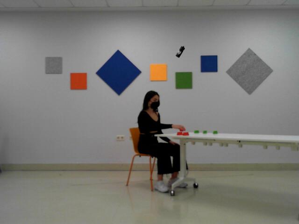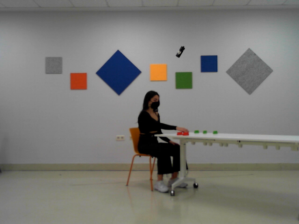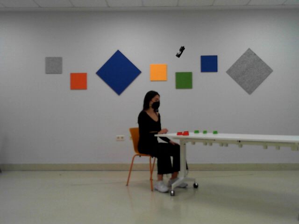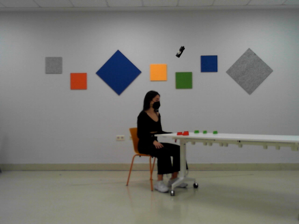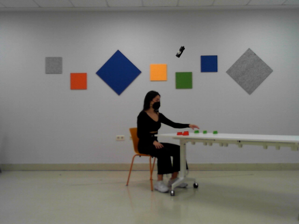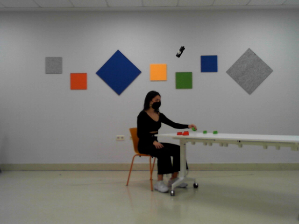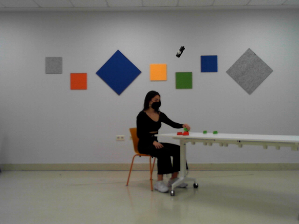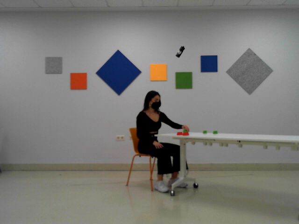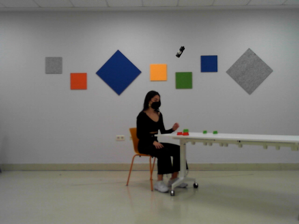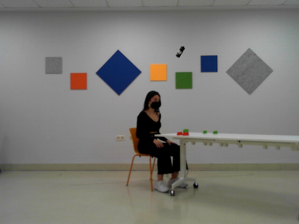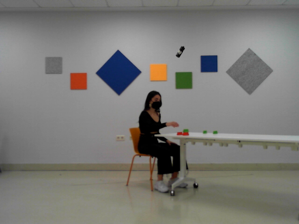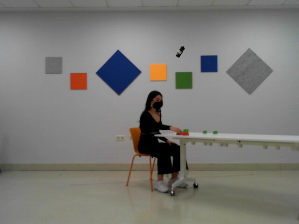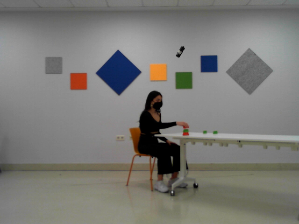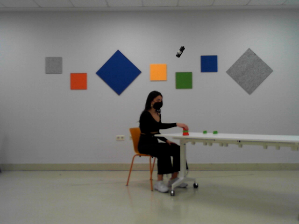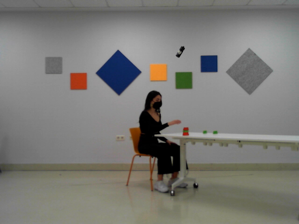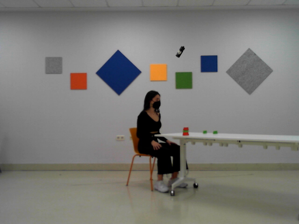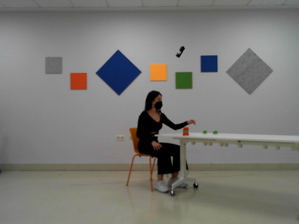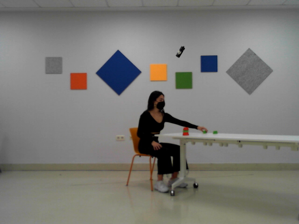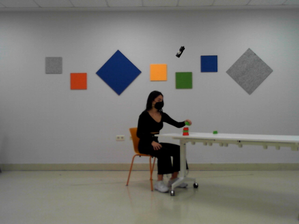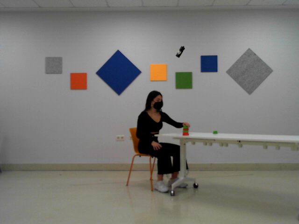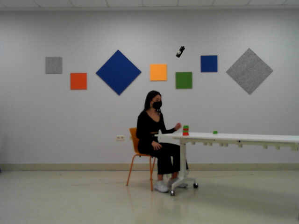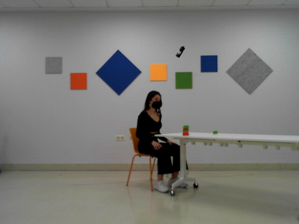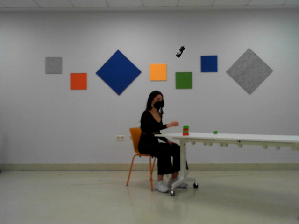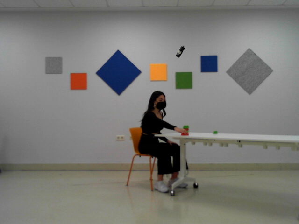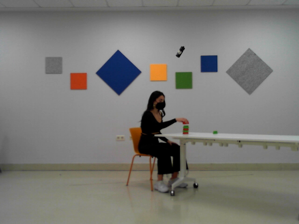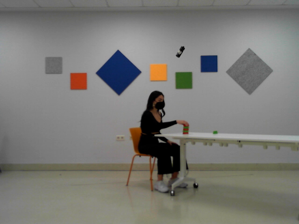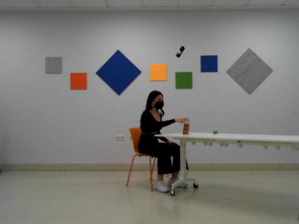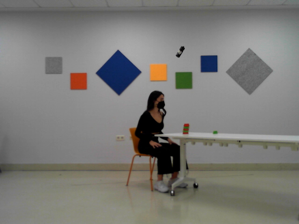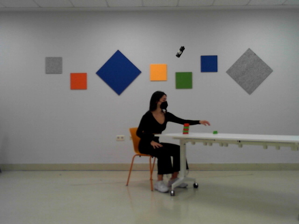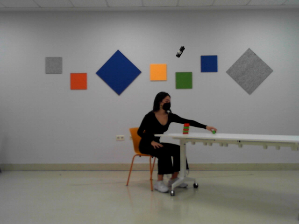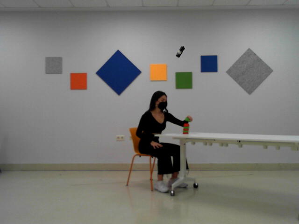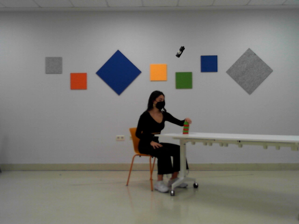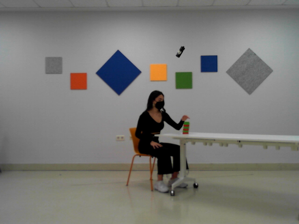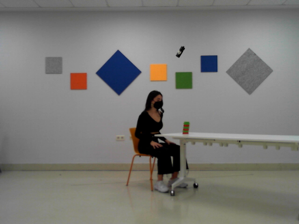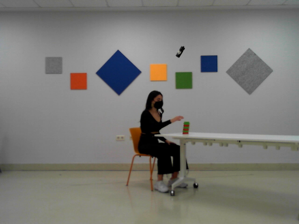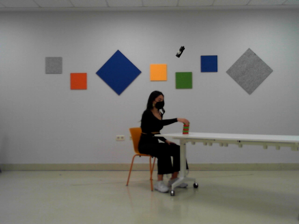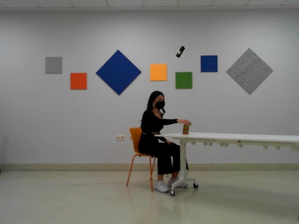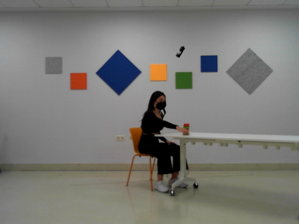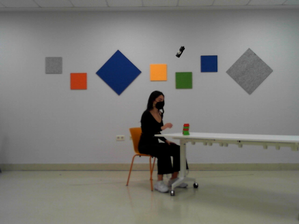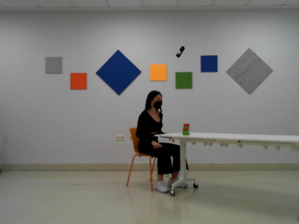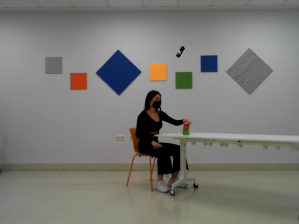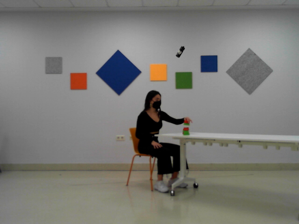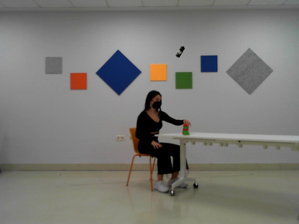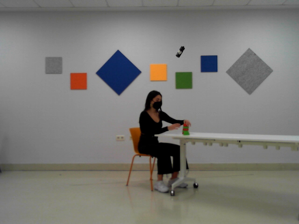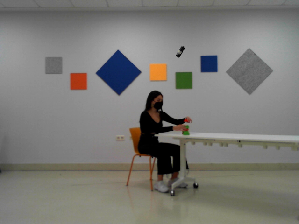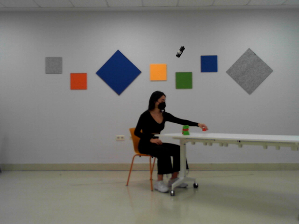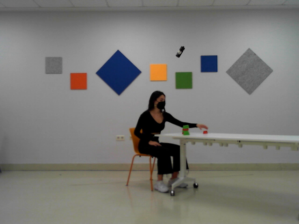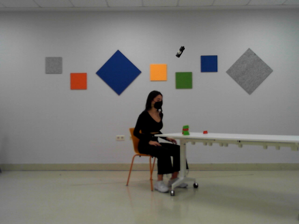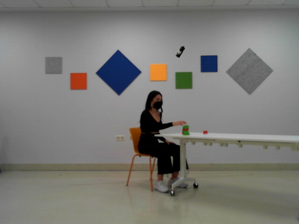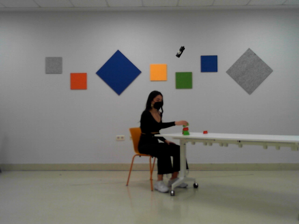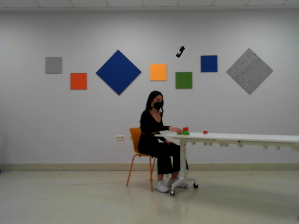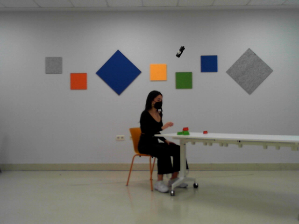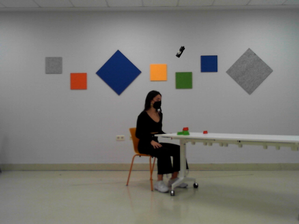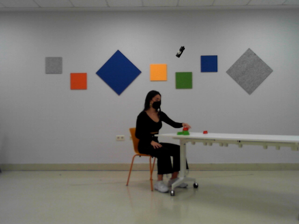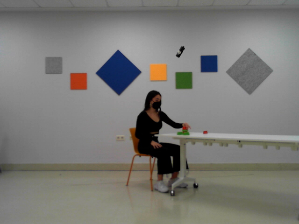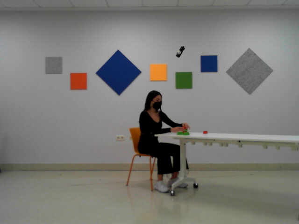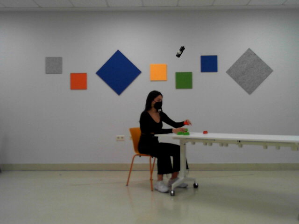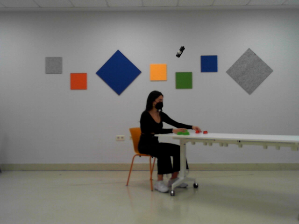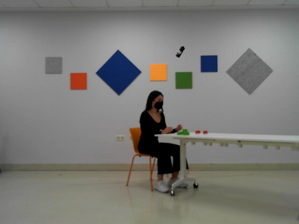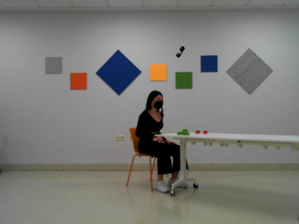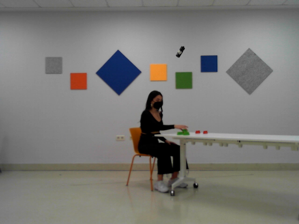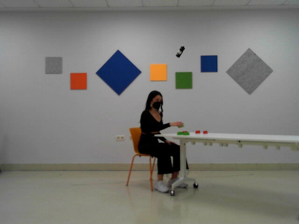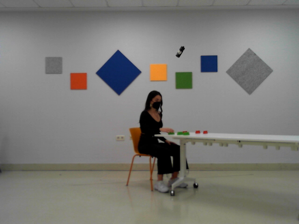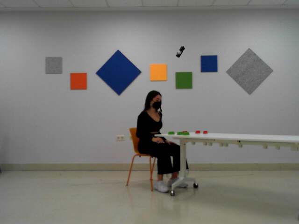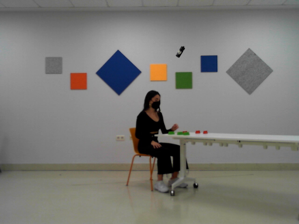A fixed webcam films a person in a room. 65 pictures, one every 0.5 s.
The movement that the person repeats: Assemble and disassemble a 6-piece LEGO tower.
